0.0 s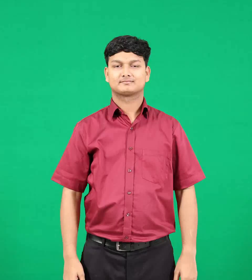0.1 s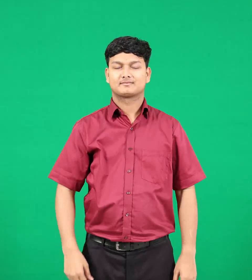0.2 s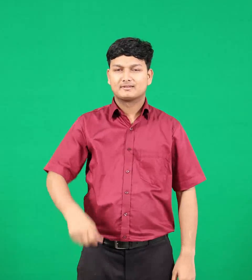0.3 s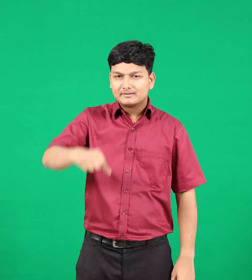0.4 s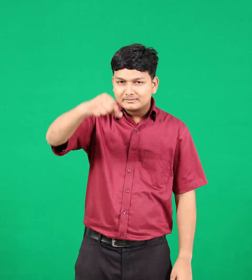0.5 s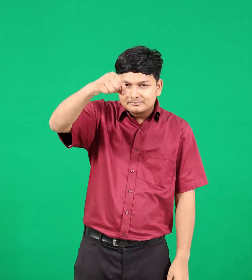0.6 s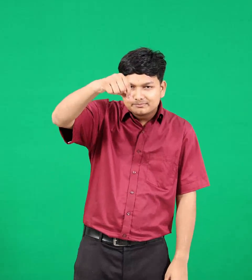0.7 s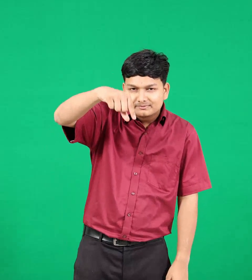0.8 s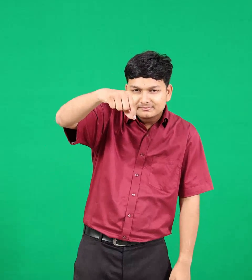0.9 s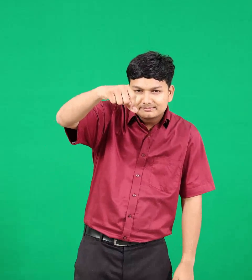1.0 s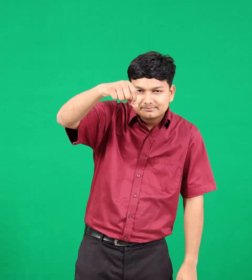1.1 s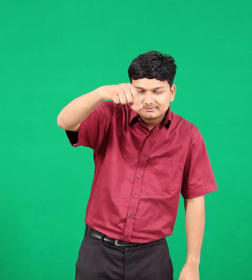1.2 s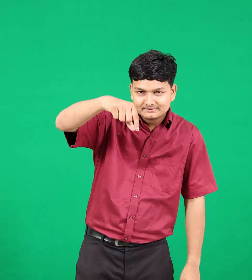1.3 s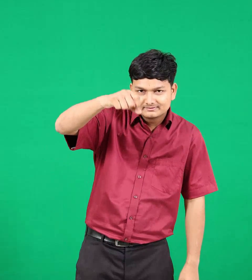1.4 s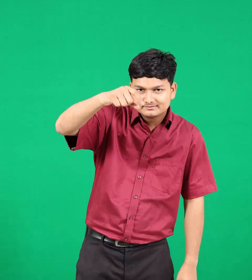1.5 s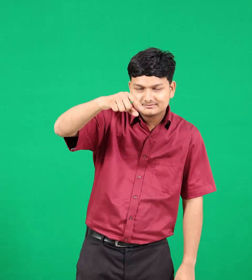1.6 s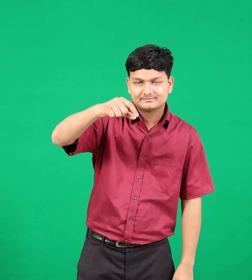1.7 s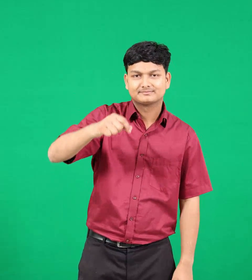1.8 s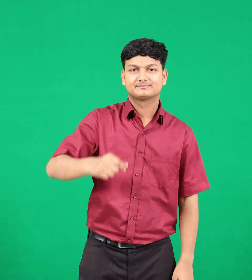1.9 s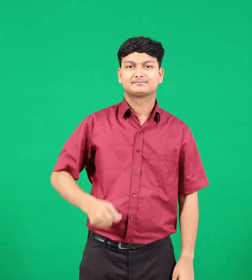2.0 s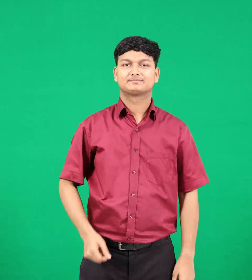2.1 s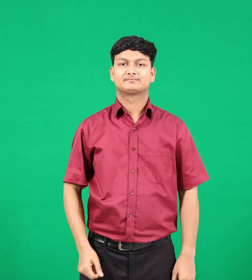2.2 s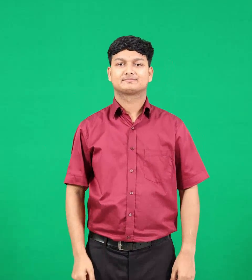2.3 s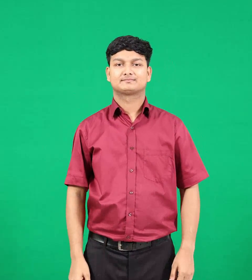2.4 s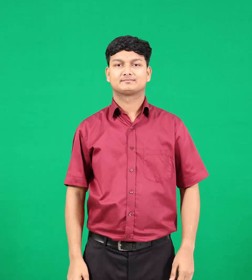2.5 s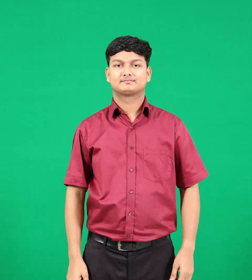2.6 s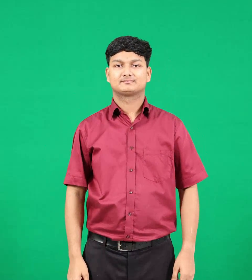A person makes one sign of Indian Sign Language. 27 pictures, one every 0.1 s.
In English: drop
